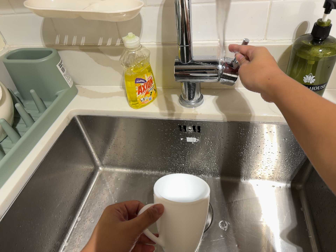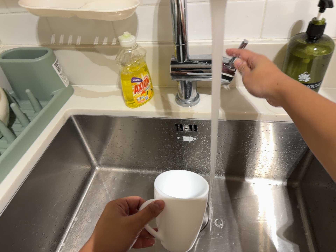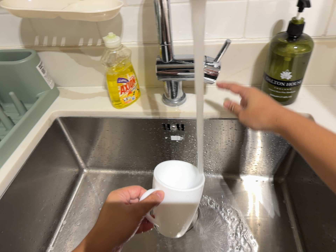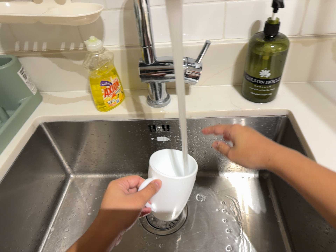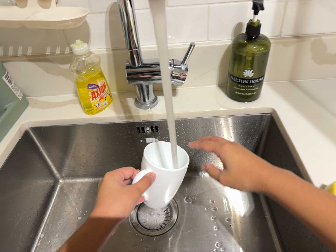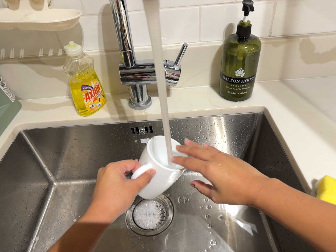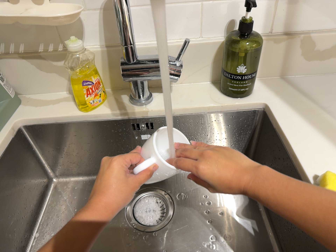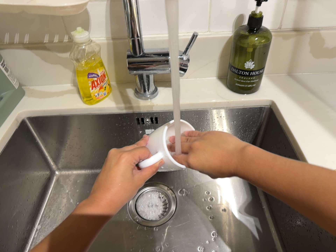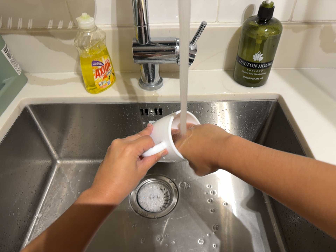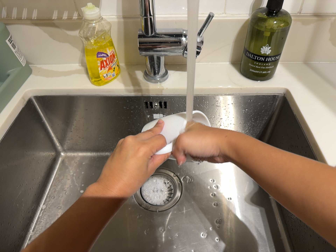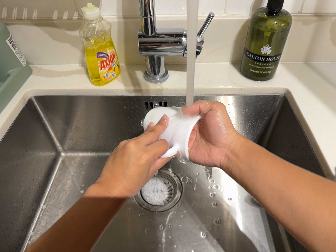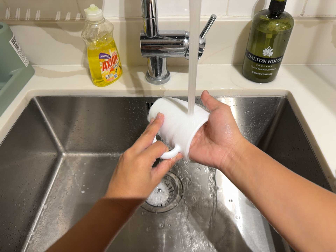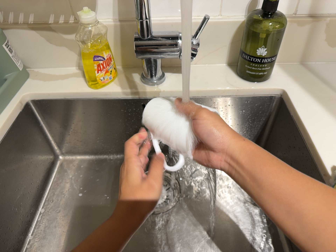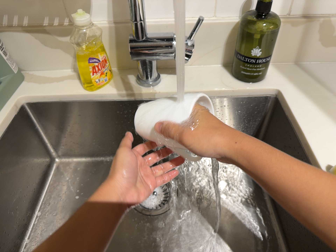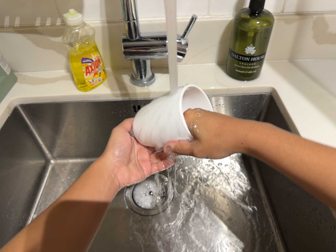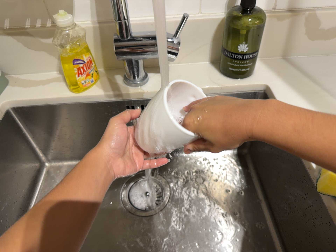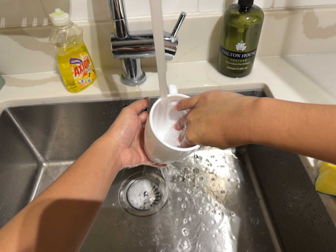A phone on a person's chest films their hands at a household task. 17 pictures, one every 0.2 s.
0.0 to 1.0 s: The camera pans to its right by about 10 degrees.
1.0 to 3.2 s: The camera shifts only a little, or ends up much as it began.
The film runs forward here.
